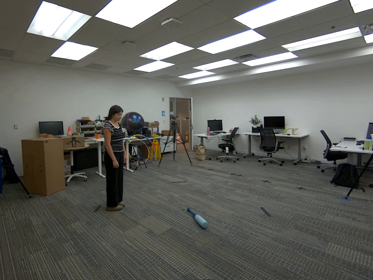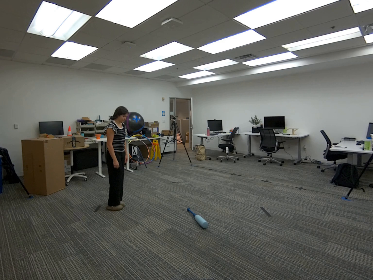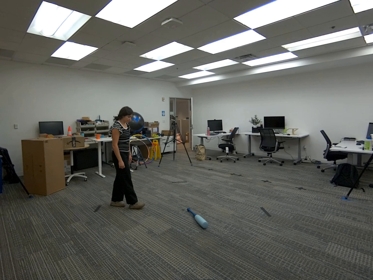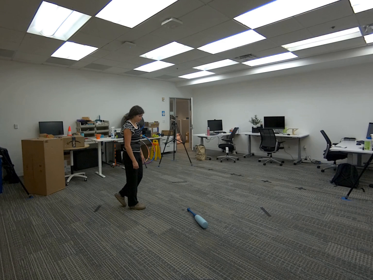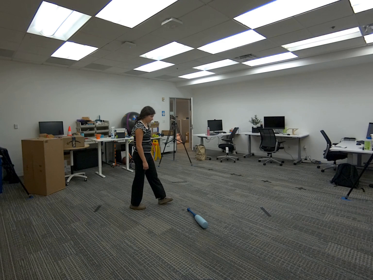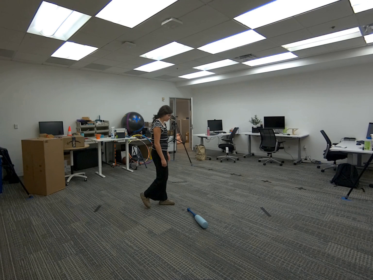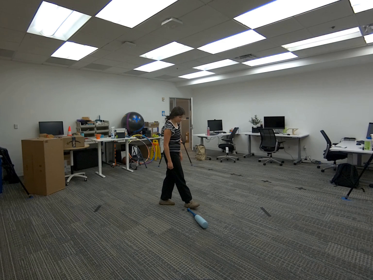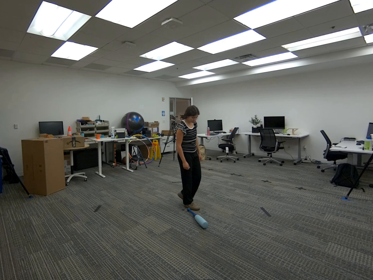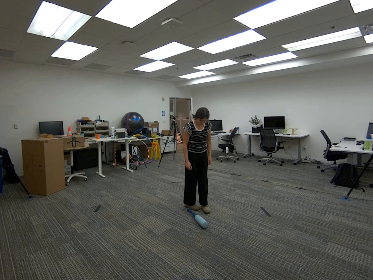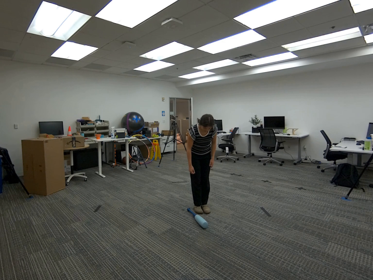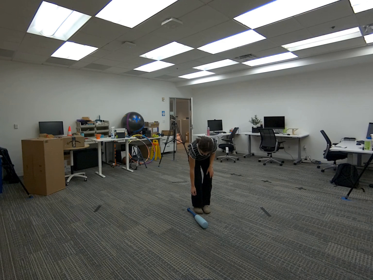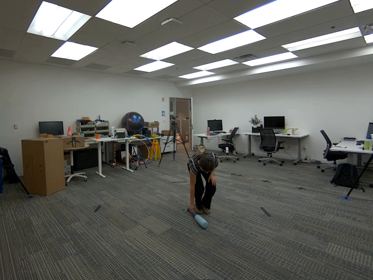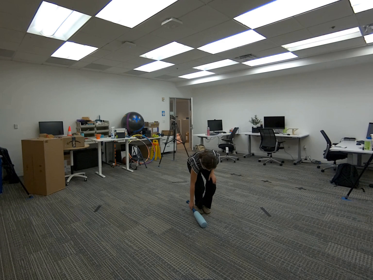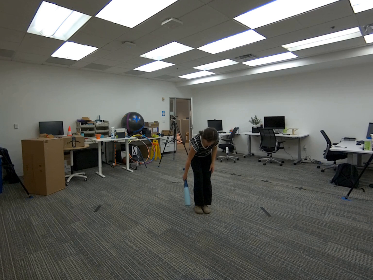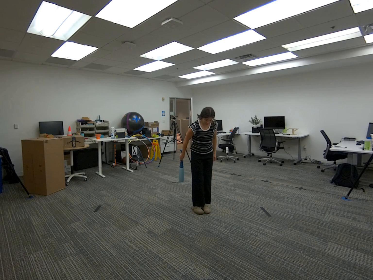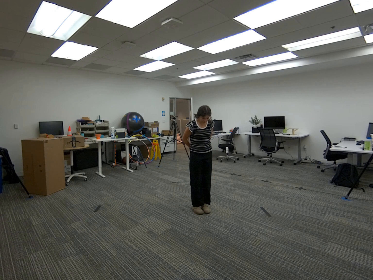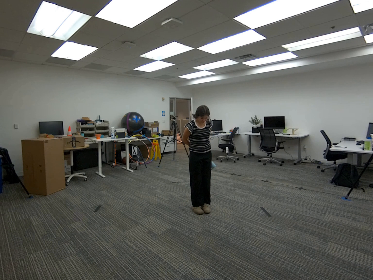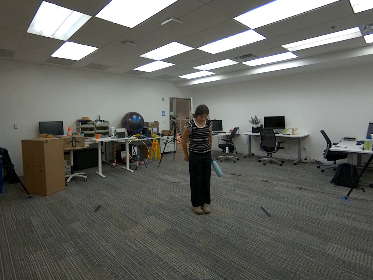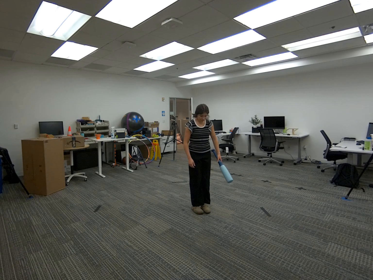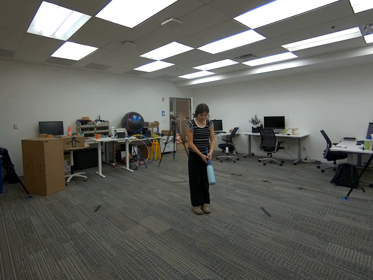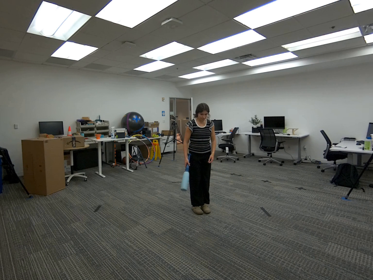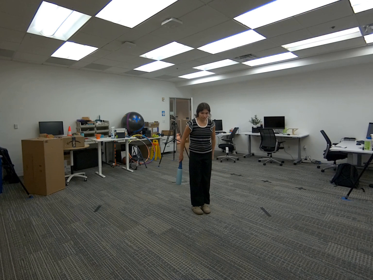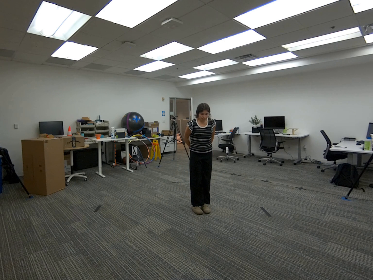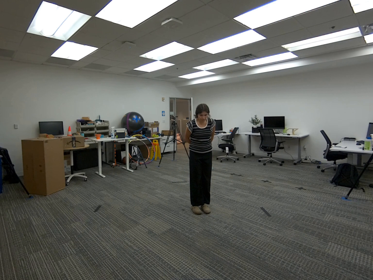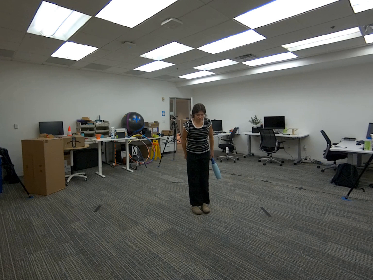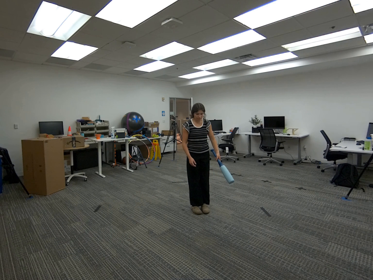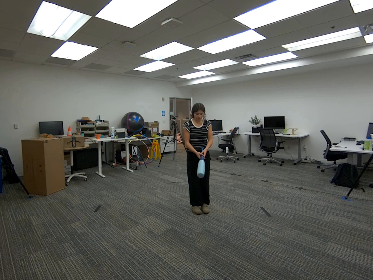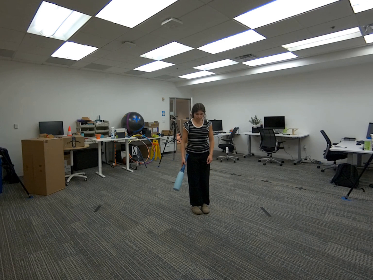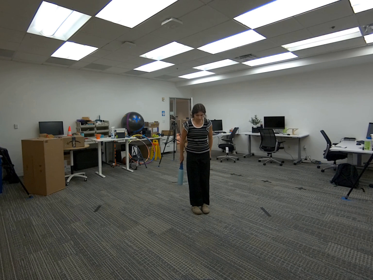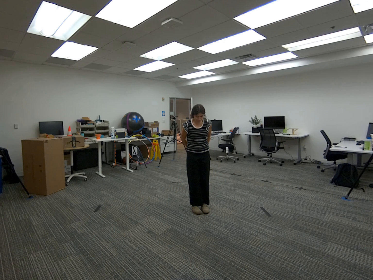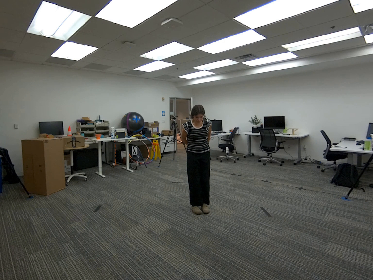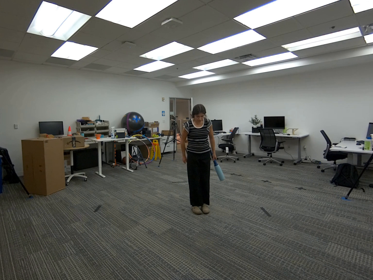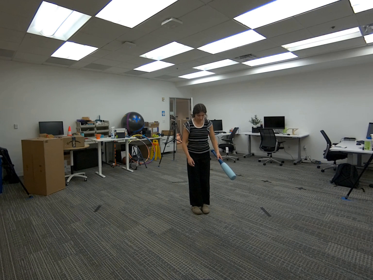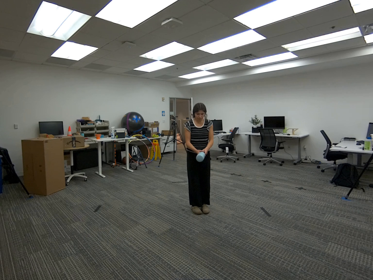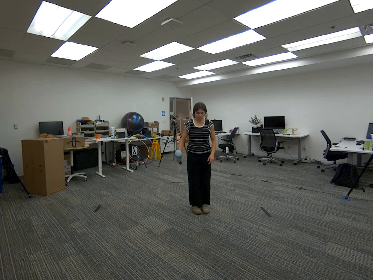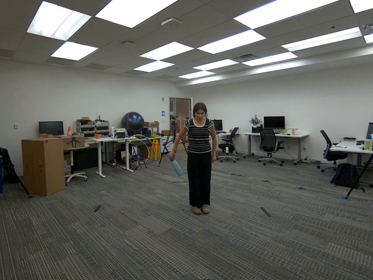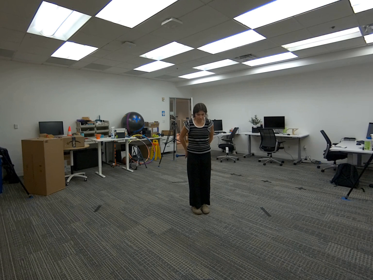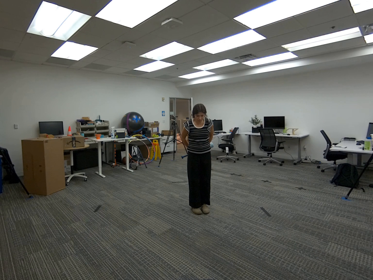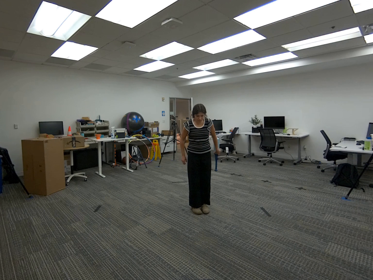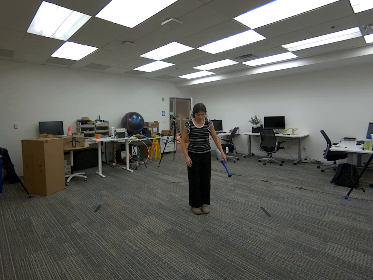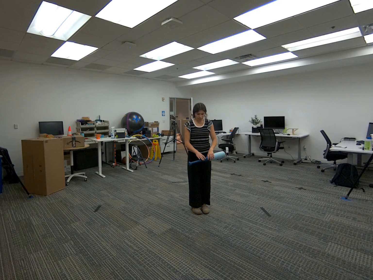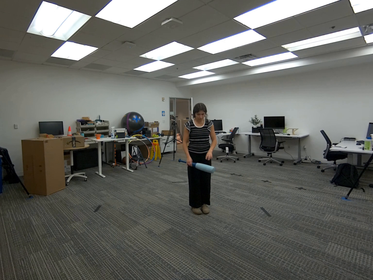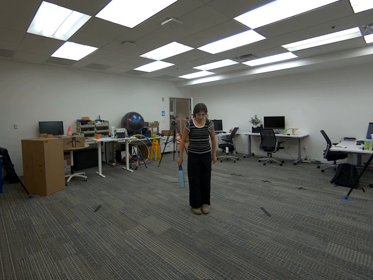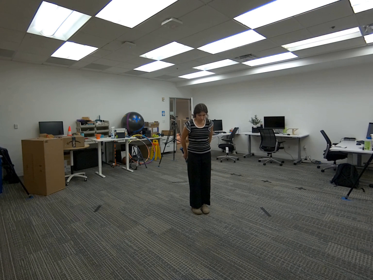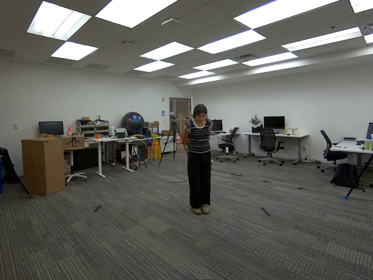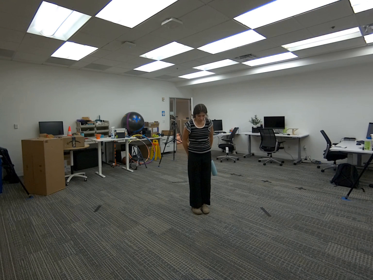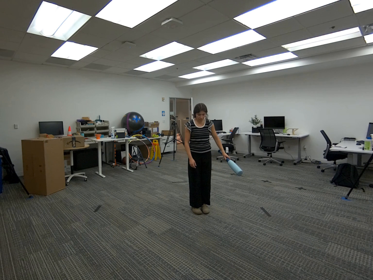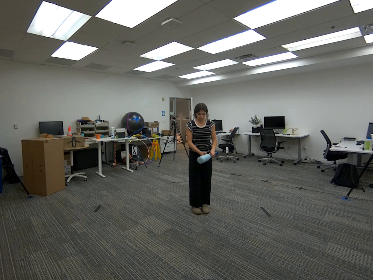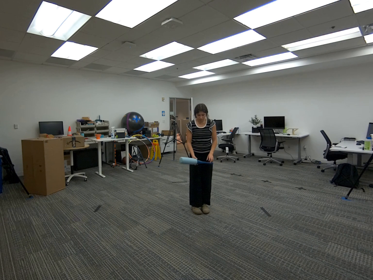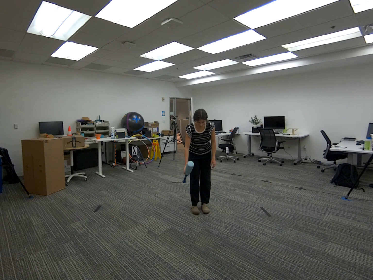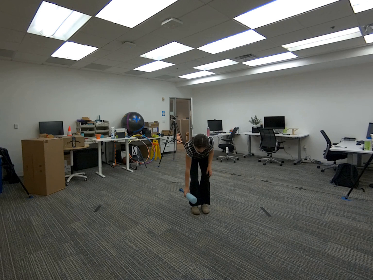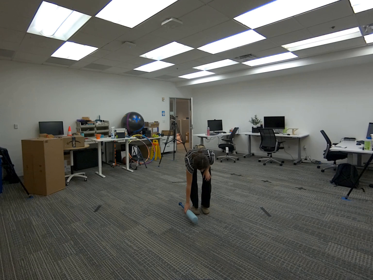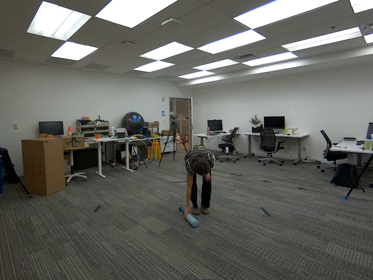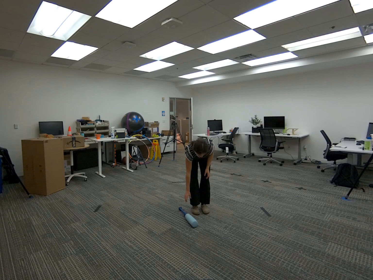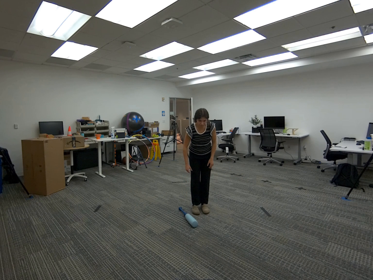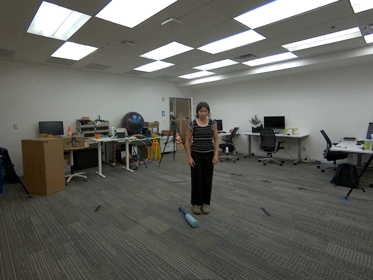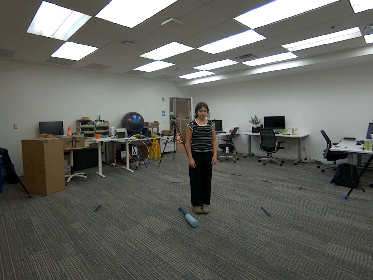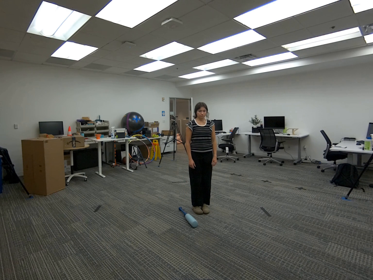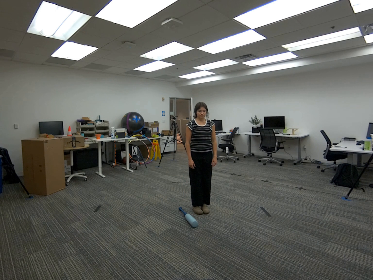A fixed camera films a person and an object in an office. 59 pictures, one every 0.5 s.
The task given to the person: Walk over to the baseball bat on the floor and grasp it and proceed to handover the baseball bat from hand to hand around your waist beginning from the back.
